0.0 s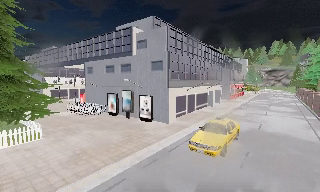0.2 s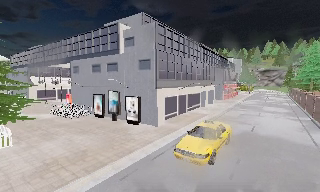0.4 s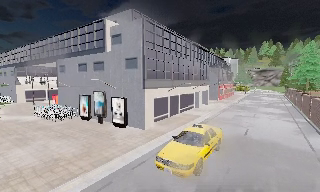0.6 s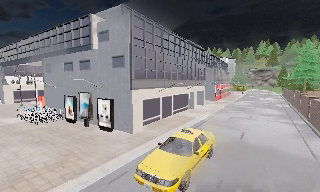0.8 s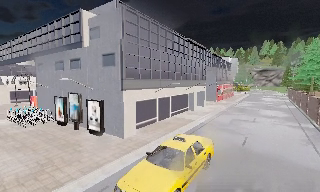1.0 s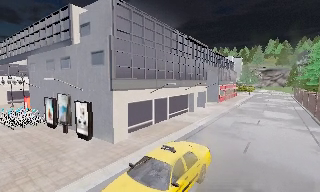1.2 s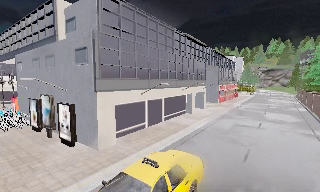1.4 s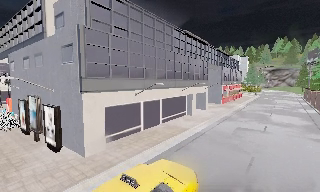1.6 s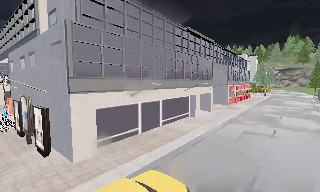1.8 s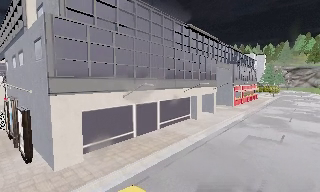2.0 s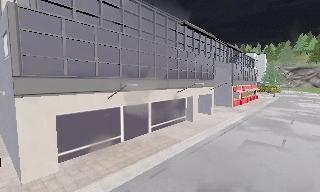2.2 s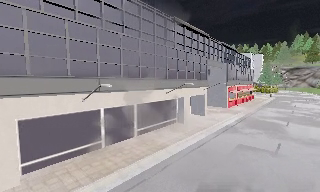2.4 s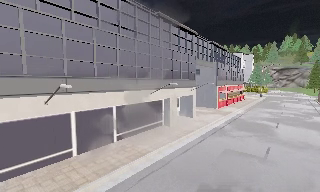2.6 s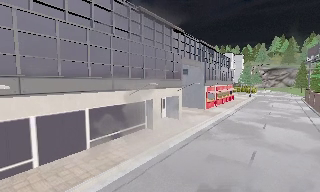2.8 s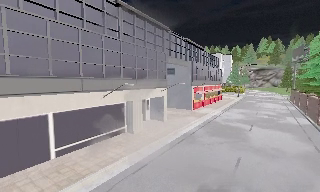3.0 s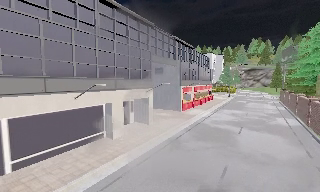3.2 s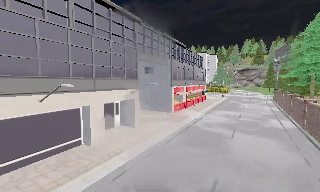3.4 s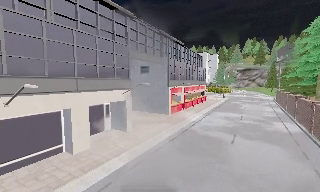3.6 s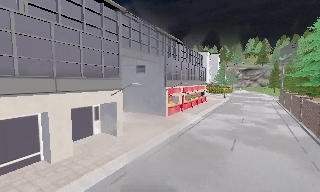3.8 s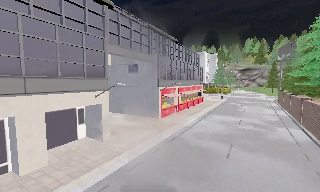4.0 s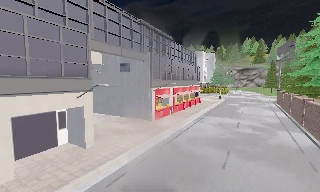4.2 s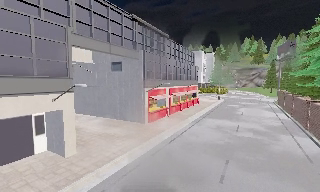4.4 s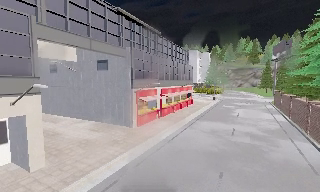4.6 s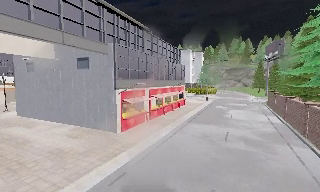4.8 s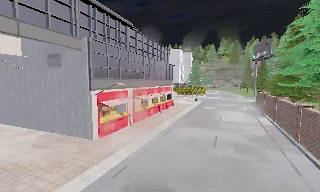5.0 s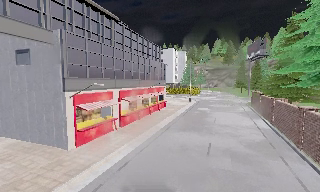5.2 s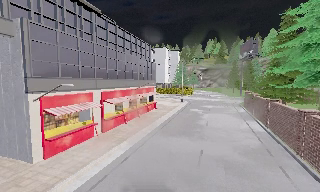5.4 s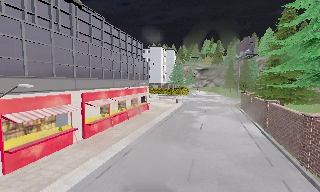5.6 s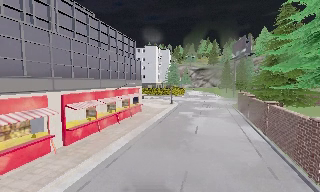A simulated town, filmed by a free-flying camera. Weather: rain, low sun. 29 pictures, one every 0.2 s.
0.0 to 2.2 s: The camera travels forward and to its right, about 12 m, so what stands in front looms larger.
2.2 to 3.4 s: The camera pans to its right, which is clockwise from overhead, by about 10 degrees. It travels forward and to its right, about 7 m, so what stands in front looms larger.
3.4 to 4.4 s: The camera travels forward and to its right, about 6 m, so what stands in front looms larger.
4.4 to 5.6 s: The camera pans to its right, which is clockwise from overhead, by about 10 degrees. It travels forward and to its right, about 8 m, so what stands in front looms larger.
The film runs forward here.
